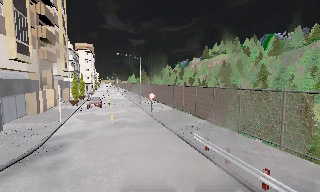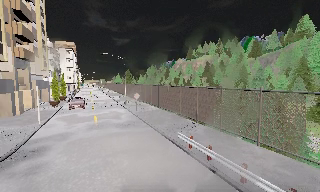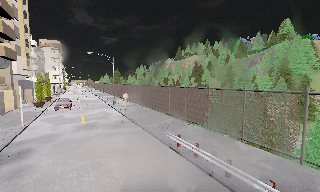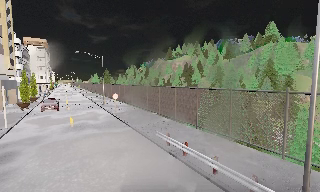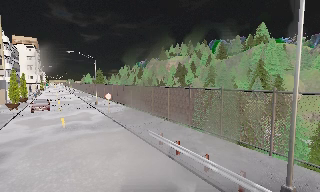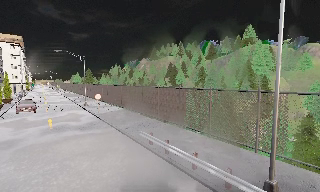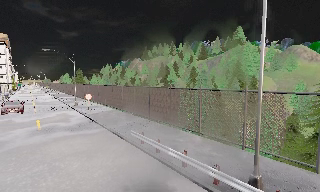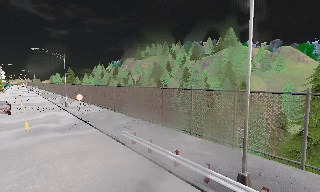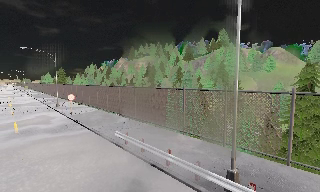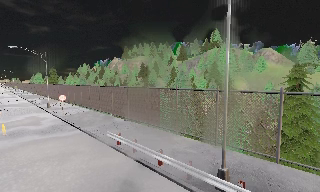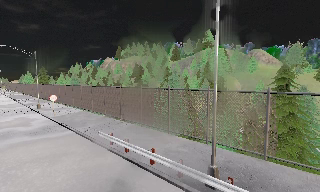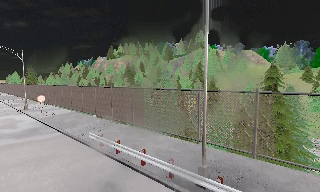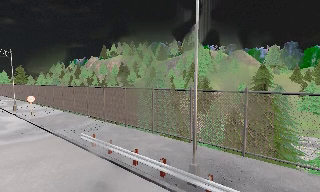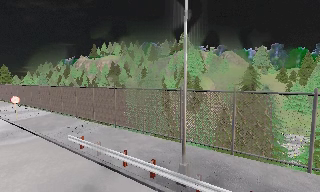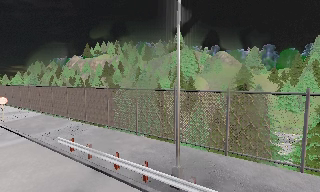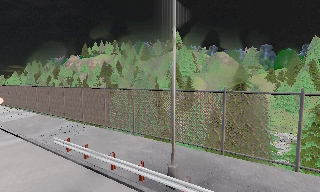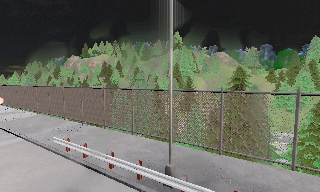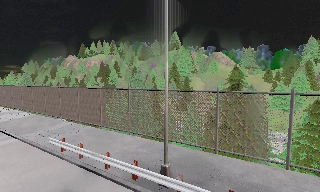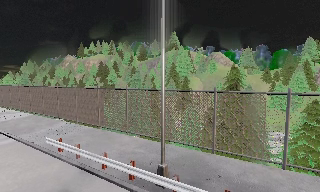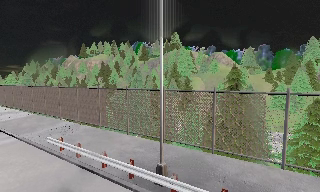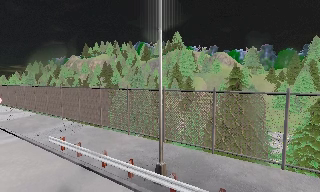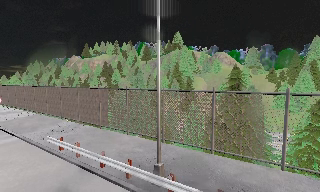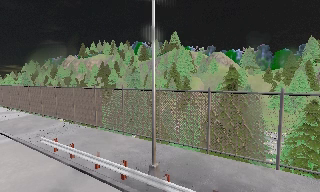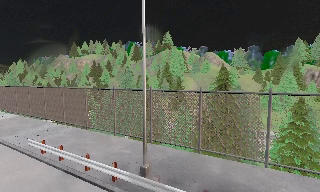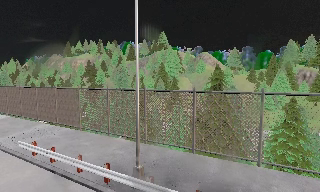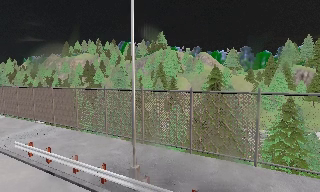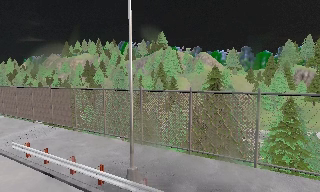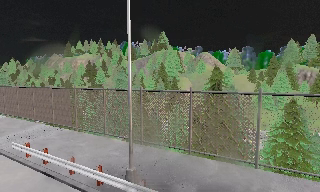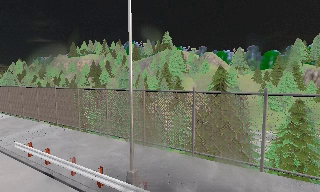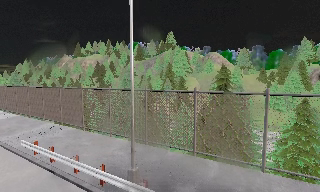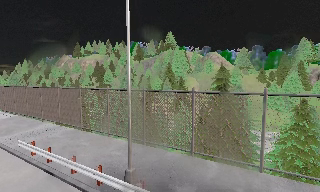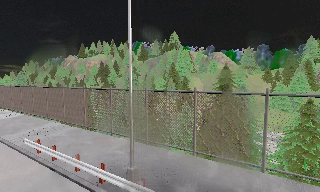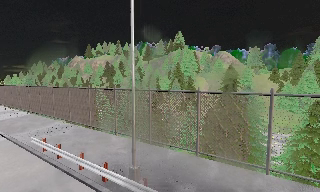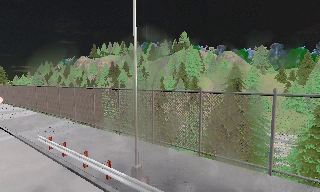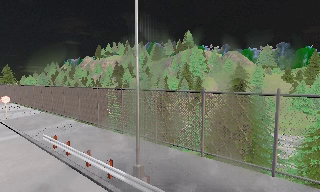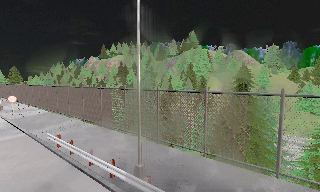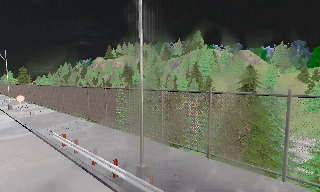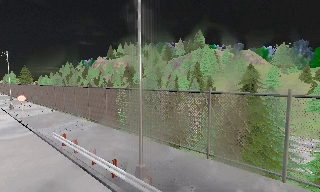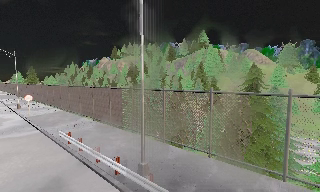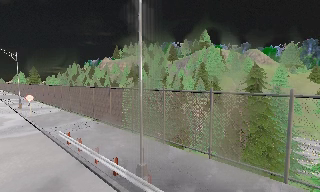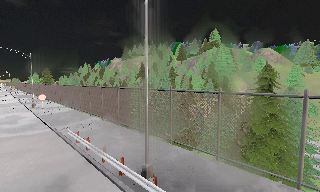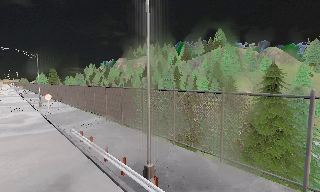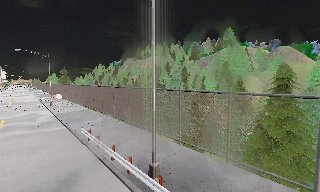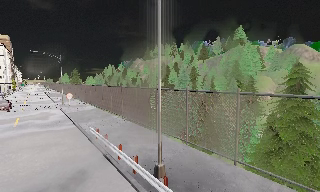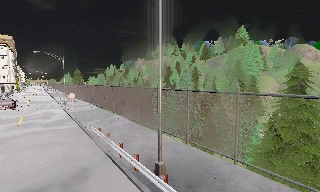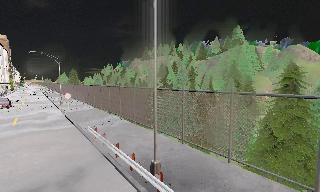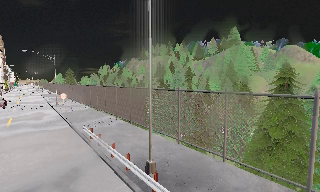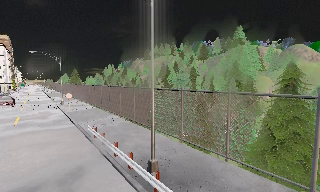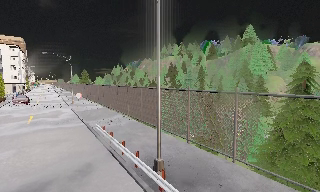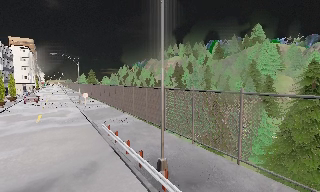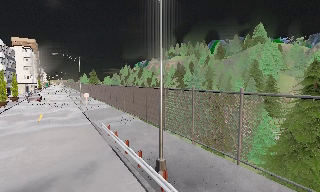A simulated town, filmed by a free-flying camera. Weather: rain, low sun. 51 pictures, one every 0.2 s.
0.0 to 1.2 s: The camera pans to its right, which is clockwise from overhead, by about 20 degrees. It travels backward, about 0.5 m, so what stands in front gets smaller.
1.2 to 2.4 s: The camera pans to its right, which is clockwise from overhead, by about 15 degrees.
2.4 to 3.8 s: The camera travels to its right, about 0.5 m, so close, fixed things drift to the left.
3.8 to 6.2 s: The camera travels to its right, about 1 m, so close, fixed things drift to the left.
6.2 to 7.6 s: The camera travels to its right, about 0.5 m.
7.6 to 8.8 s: The scene slides to the right, as the camera pans about 10 degrees to its left.
8.8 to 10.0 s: The camera shifts only a little, or ends up much as it began.
The film runs backward here.
